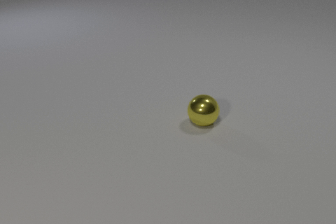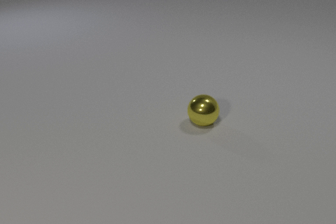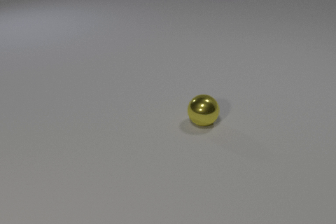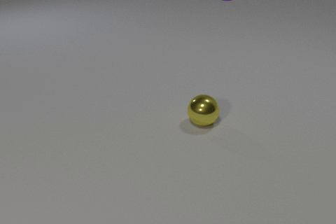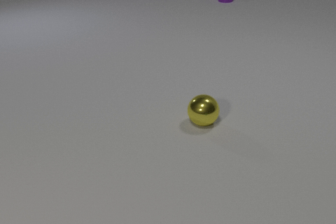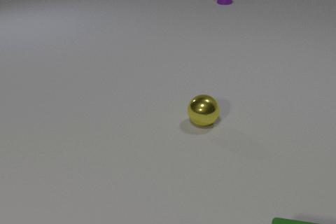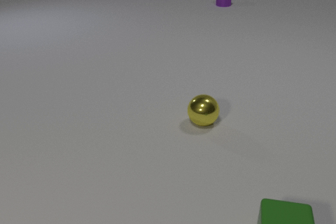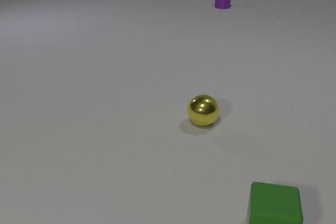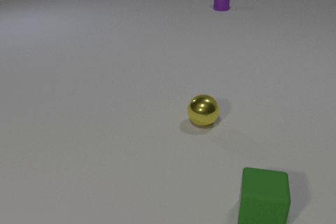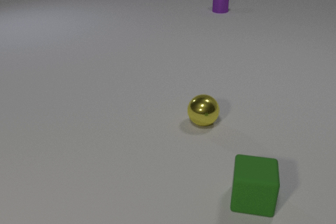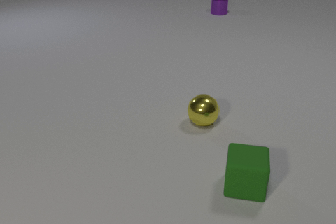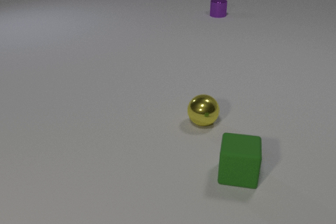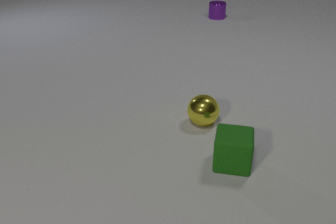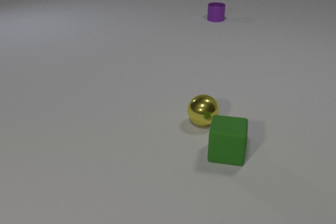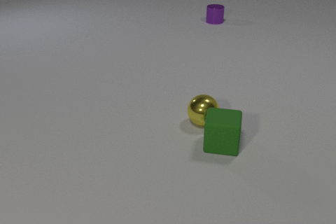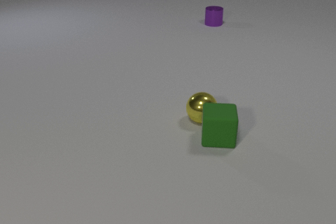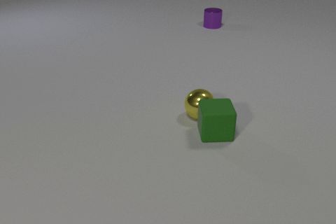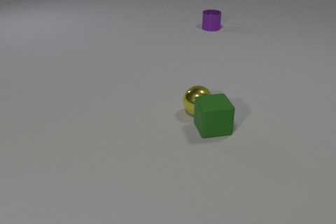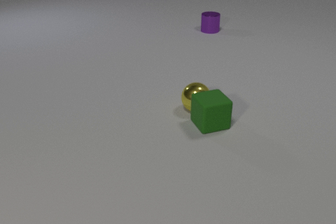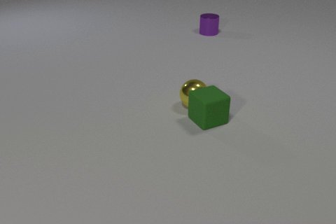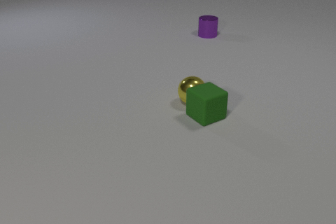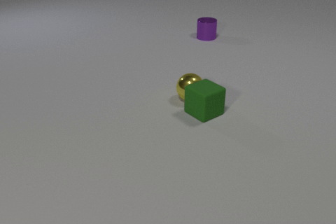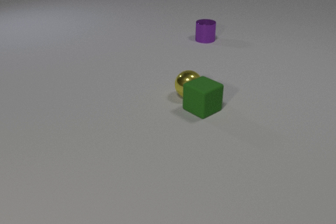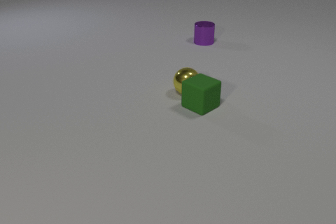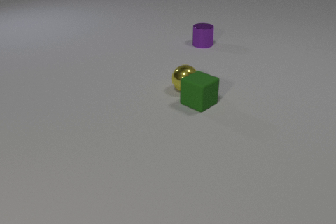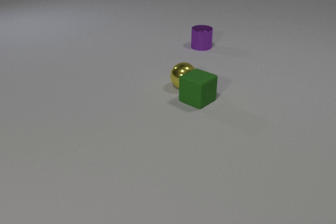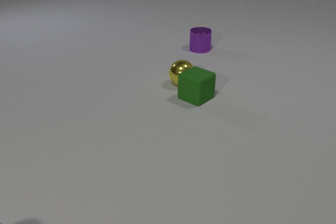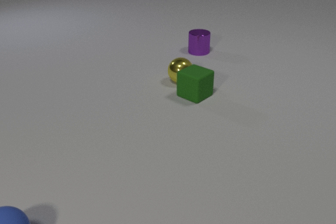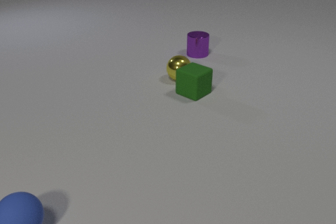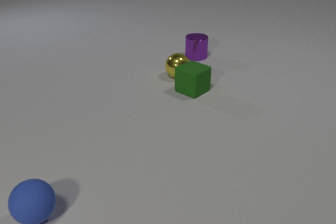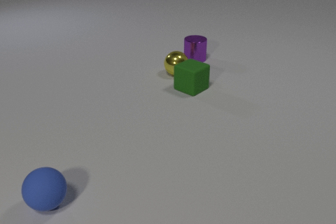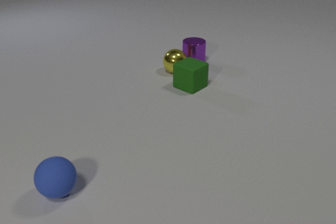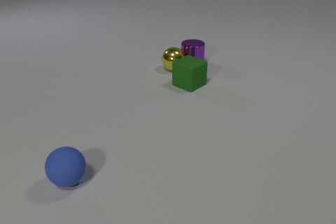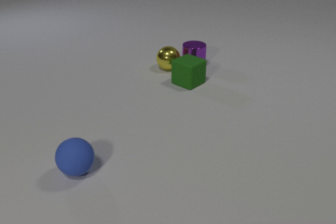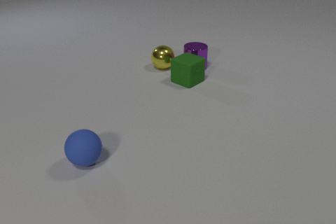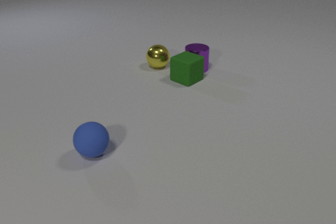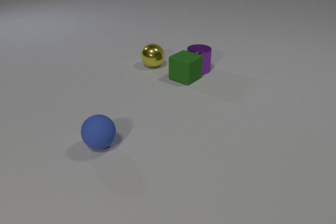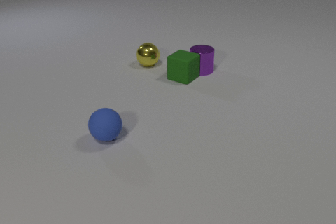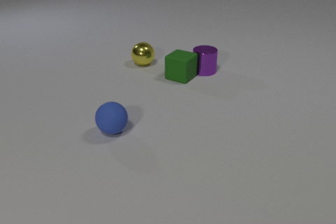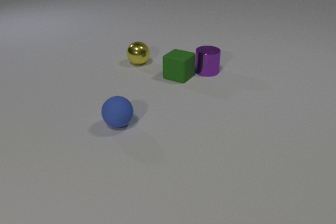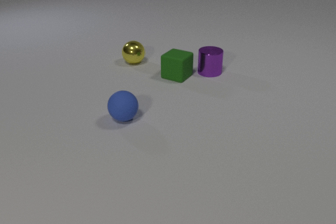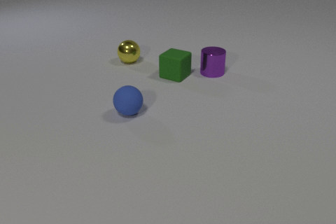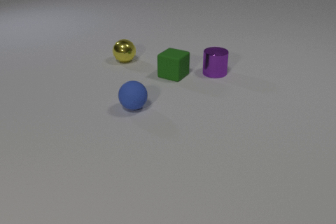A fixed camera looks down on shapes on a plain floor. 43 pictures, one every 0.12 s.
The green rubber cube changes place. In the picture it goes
away from the camera.
The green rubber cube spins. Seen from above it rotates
counterclockwise.
0.00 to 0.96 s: The green rubber cube comes in at the bottom edge, slides away from the camera and to the left. The purple metal cylinder comes in at the top edge, slides toward the camera.
0.96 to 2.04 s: The green rubber cube slides away from the camera, spins counterclockwise seen from above by about 30 degrees, its near face sliding to the right. The yellow metal sphere rolls away from the camera. The purple metal cylinder slides toward the camera. The green rubber cube and the yellow metal sphere collide.
2.04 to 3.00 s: The green rubber cube slides away from the camera, spins counterclockwise seen from above by about 30 degrees, its near face sliding to the right. The yellow metal sphere rolls away from the camera. The purple metal cylinder slides toward the camera.
3.00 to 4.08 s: The green rubber cube slides away from the camera. The yellow metal sphere rolls away from the camera and to the left. The purple metal cylinder slides toward the camera. The blue rubber sphere comes in at the bottom edge, rolls away from the camera and to the right. The yellow metal sphere and the purple metal cylinder collide.
4.08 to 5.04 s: The green rubber cube slides to the left and away from the camera. The yellow metal sphere rolls to the left and away from the camera. The purple metal cylinder slides to the right and toward the camera. The blue rubber sphere rolls away from the camera and to the right. The green rubber cube and the purple metal cylinder collide.
How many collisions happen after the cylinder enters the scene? 3.
What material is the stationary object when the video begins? metal.
How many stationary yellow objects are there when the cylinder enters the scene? 1.
